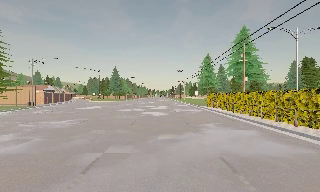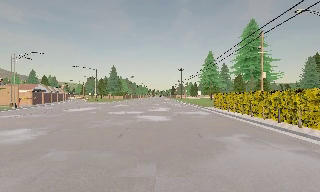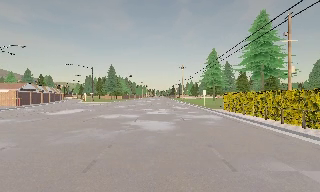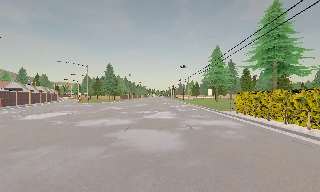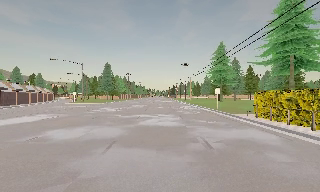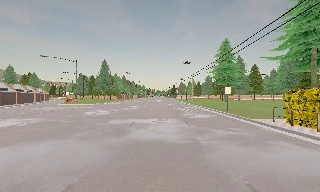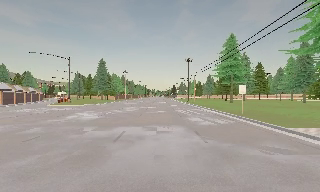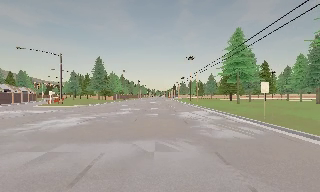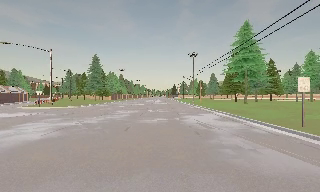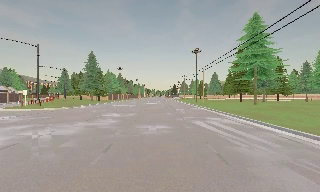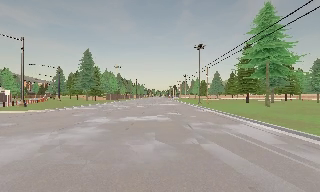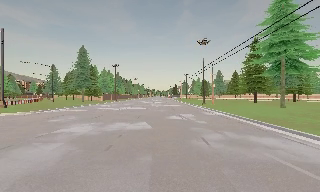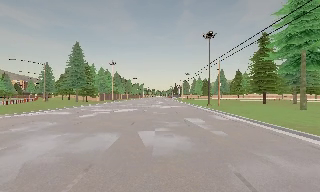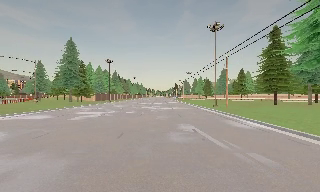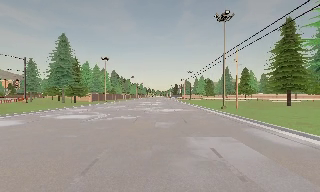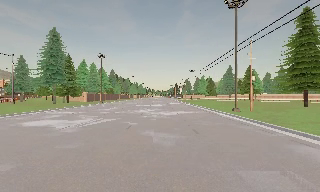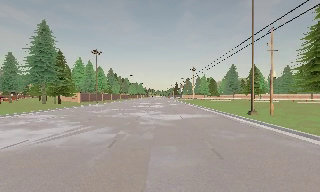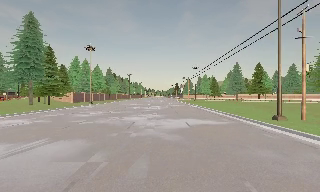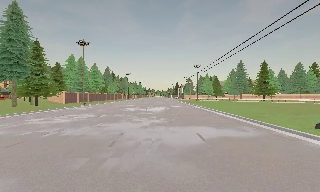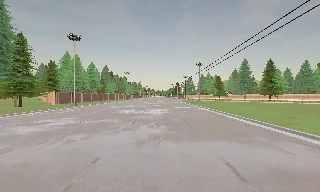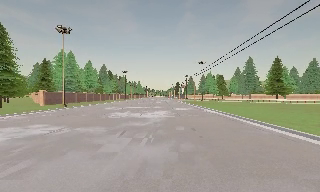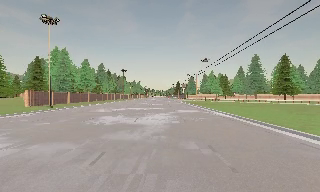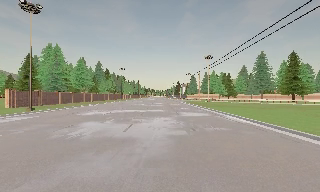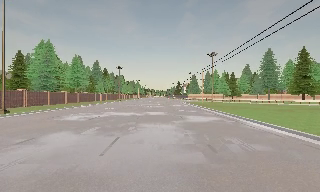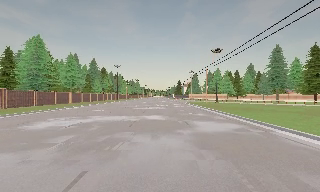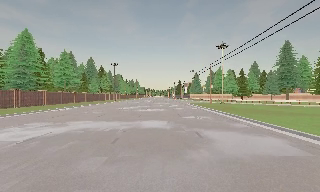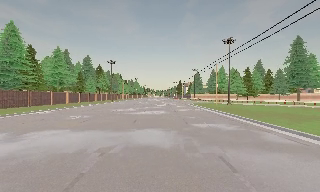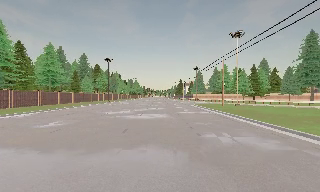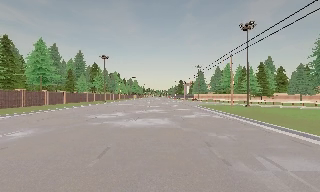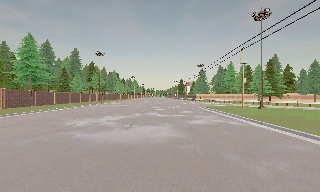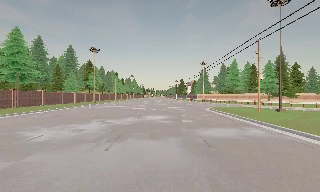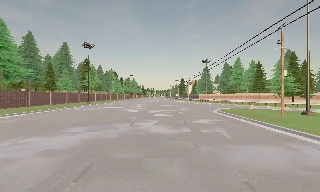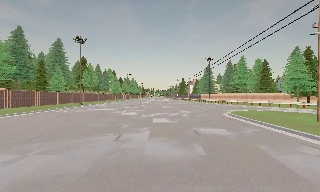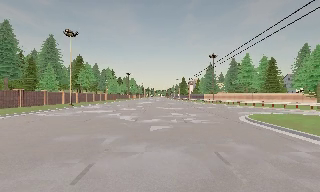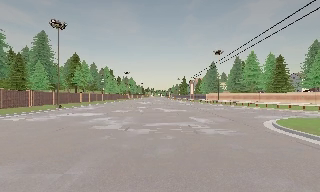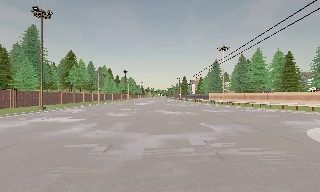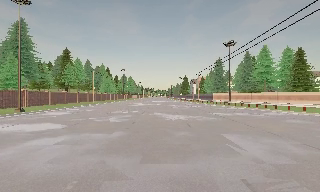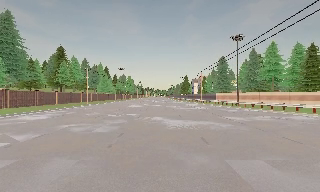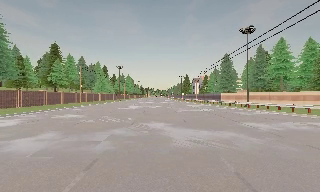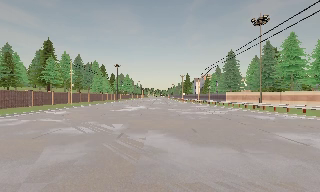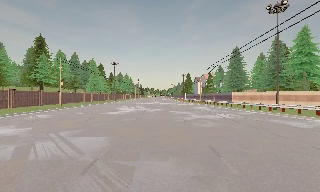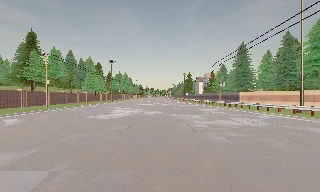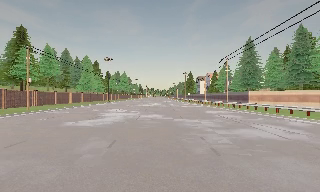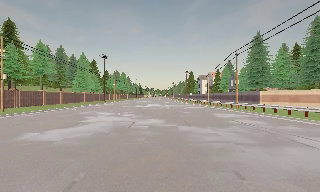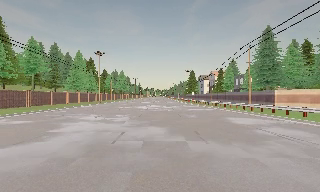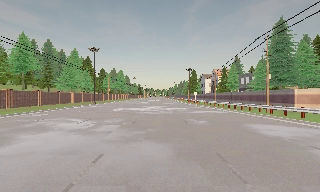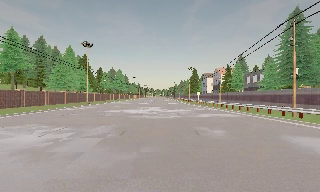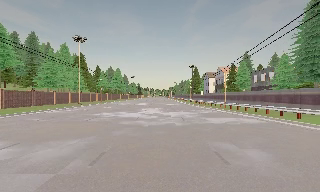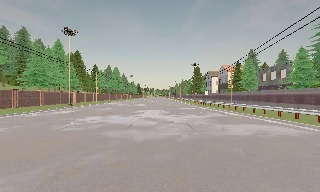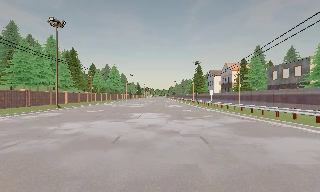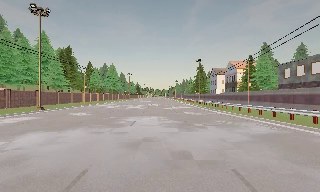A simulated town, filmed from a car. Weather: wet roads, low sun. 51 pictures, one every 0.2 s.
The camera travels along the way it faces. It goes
forward.
0.0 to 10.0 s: The camera travels forward, about 155 m, so what stands in front looms larger.
The film runs forward here.
